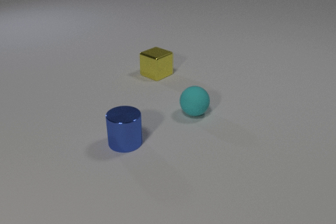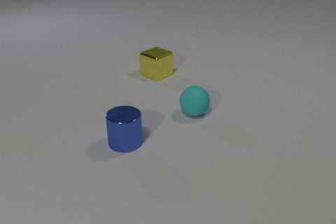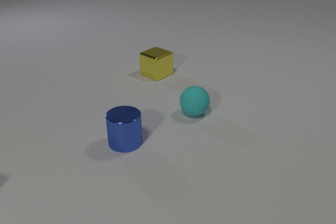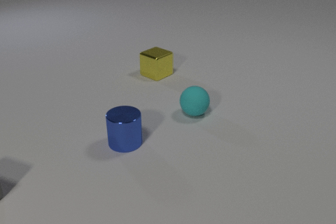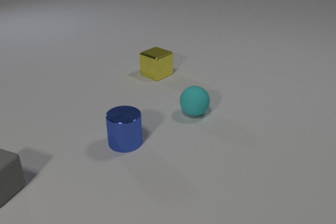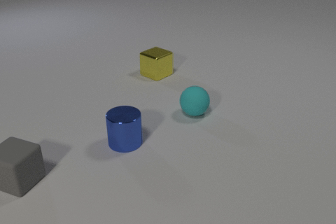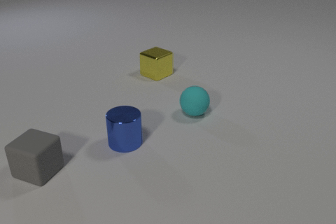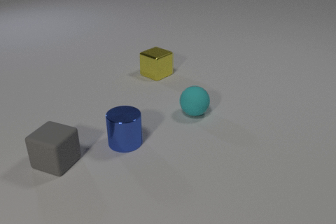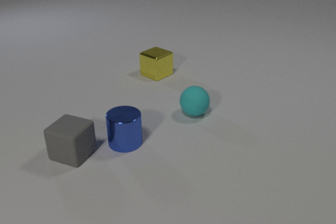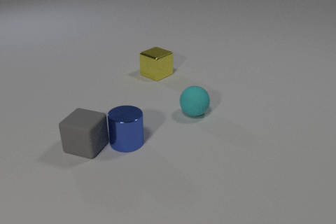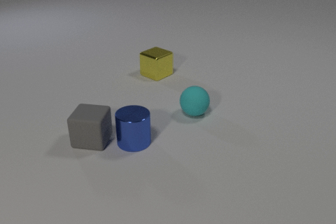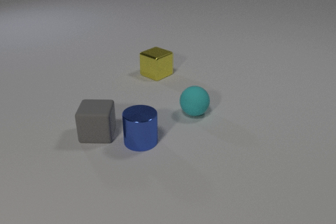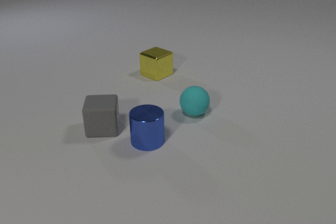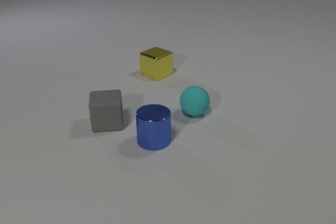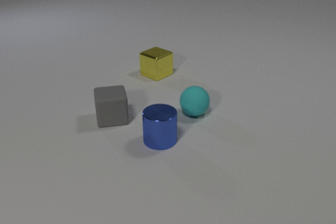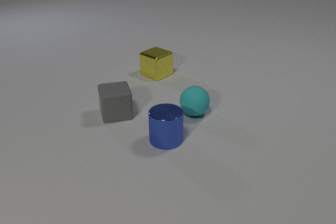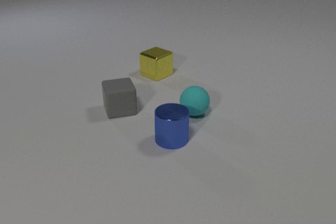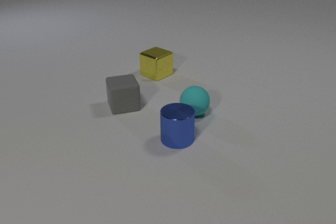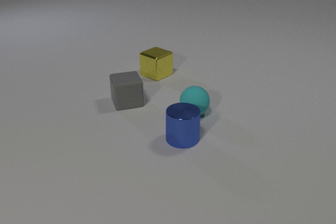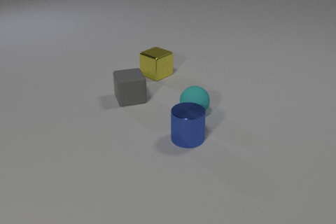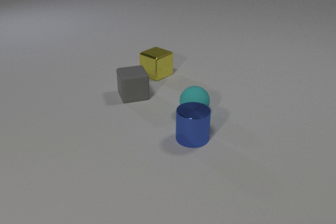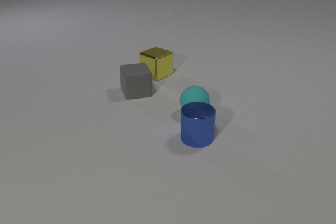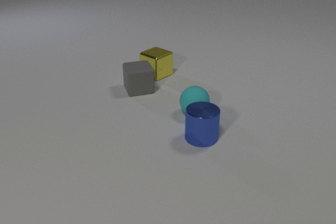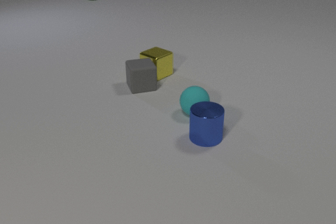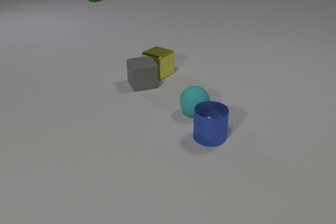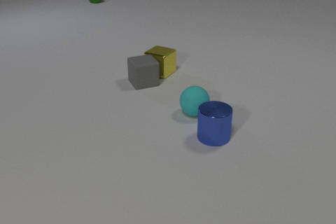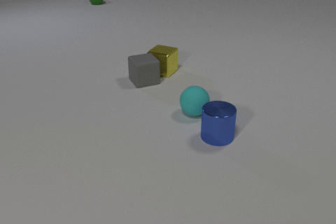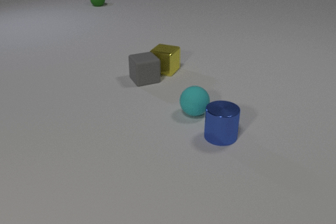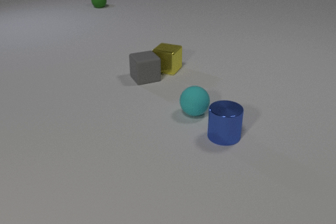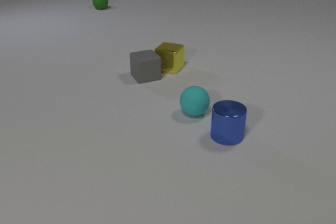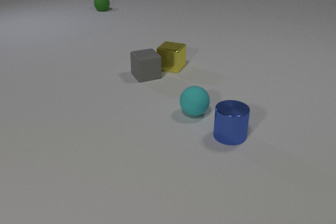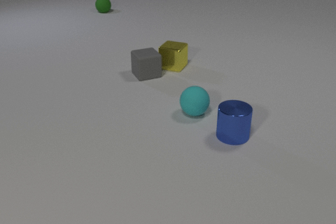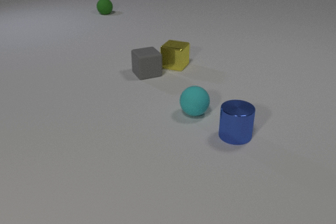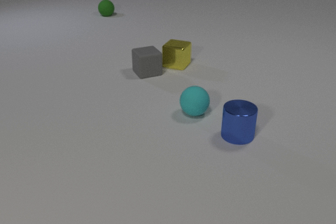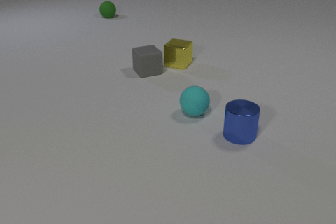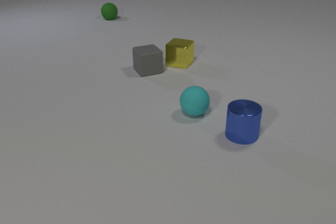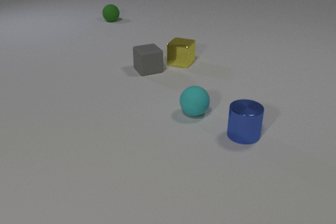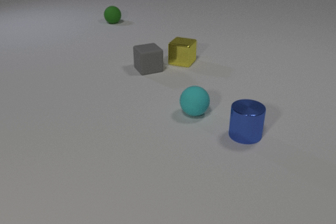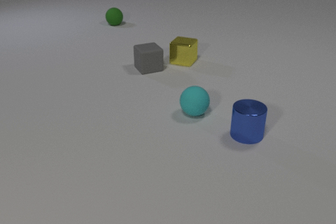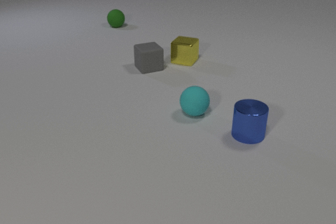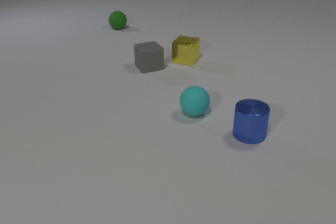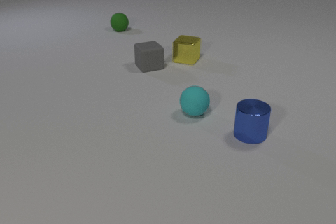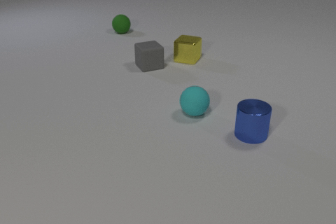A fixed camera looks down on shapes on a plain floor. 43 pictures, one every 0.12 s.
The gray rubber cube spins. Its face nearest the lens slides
to the right.
The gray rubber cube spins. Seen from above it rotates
counterclockwise.
0.00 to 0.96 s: The gray rubber cube comes in at the left edge, slides to the right and away from the camera.
0.96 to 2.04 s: The gray rubber cube slides away from the camera and to the right, spins counterclockwise seen from above by about 45 degrees, its near face sliding to the right. The blue metal cylinder slides to the right. The gray rubber cube and the blue metal cylinder collide.
2.04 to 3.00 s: The gray rubber cube slides away from the camera and to the right. The blue metal cylinder slides to the right. The green rubber sphere comes in at the top edge, rolls toward the camera. The gray rubber cube and the yellow metal cube collide.
3.00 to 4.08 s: The gray rubber cube slides away from the camera. The blue metal cylinder slides to the right. The yellow metal cube slides away from the camera and to the right. The green rubber sphere rolls toward the camera.
4.08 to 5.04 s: The gray rubber cube slides away from the camera. The blue metal cylinder slides to the right. The yellow metal cube slides away from the camera and to the right. The green rubber sphere rolls toward the camera.
Are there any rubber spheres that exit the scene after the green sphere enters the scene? no.
What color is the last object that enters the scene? green.
What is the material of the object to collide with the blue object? rubber.
